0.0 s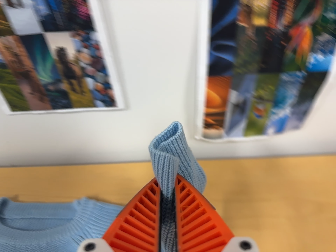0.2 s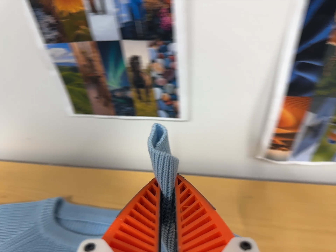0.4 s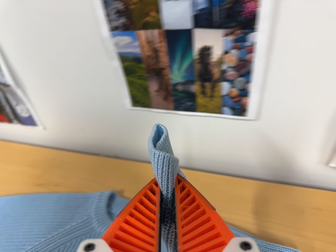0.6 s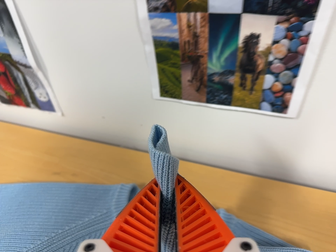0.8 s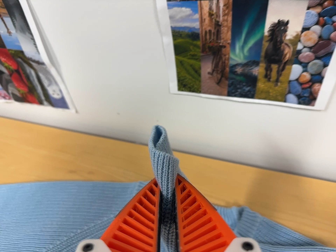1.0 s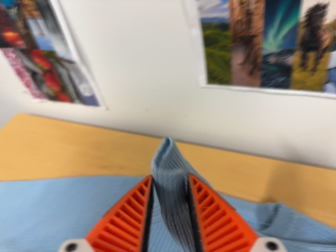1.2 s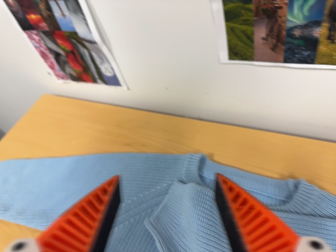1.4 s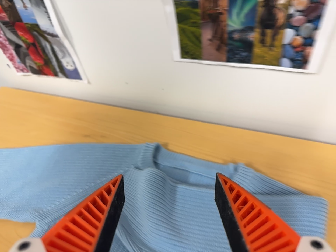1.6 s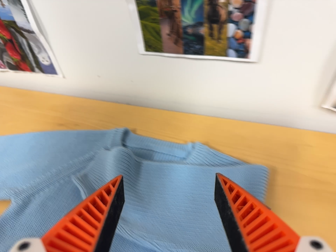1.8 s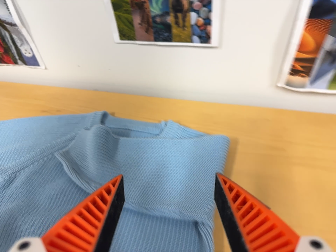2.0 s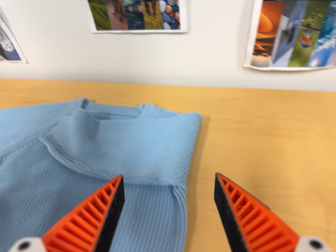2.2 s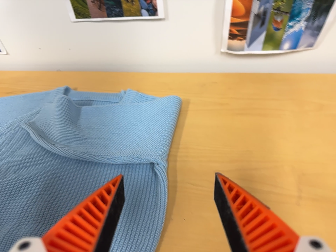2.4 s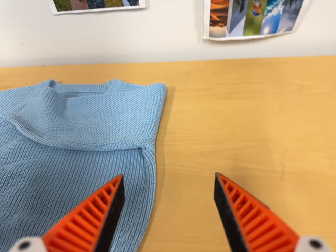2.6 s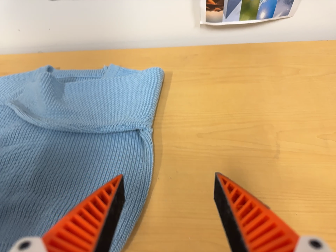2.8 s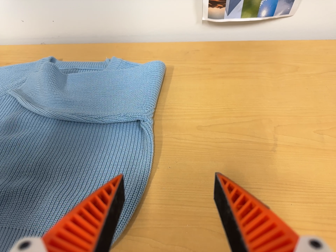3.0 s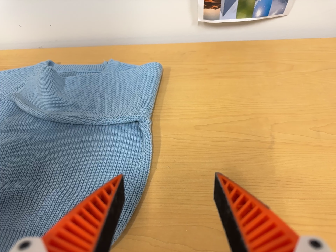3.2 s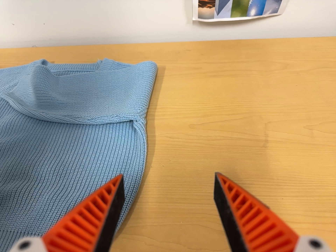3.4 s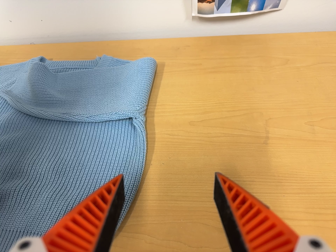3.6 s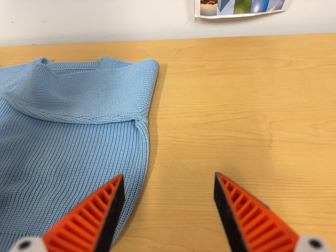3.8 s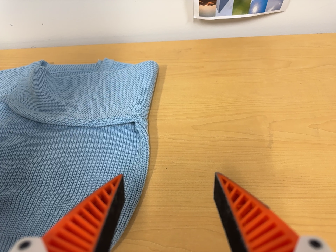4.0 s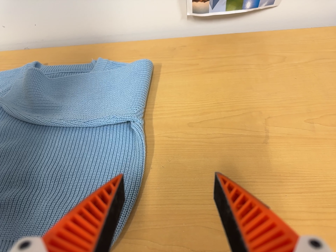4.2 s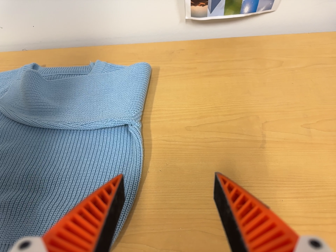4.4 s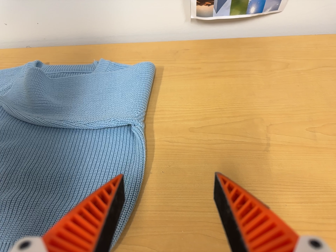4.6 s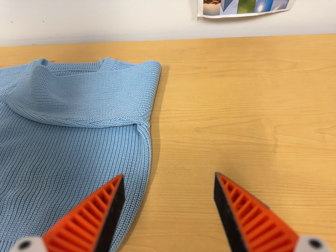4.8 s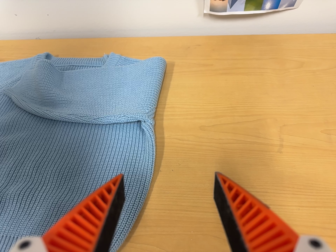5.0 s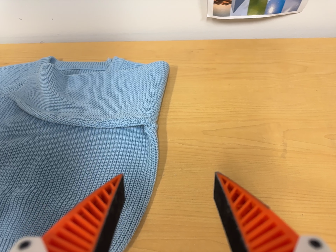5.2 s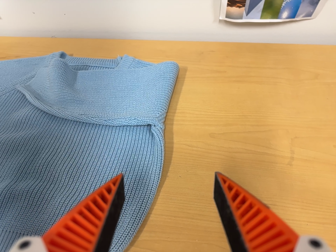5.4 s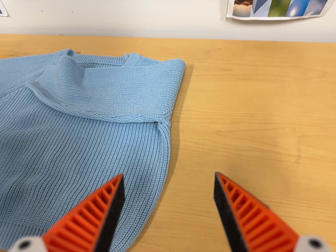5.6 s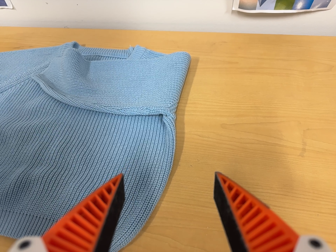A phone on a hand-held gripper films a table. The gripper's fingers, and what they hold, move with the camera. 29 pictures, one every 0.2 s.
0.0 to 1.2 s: The camera pans to its left by about 25 degrees. It travels to its left and forward, about 18 cm, so close, fixed things drift to the right. Its aim tips toward the bottom of its view by about 10 degrees, and the scene shifts upward. It rolls about its line of sight by about 10 degrees, and the scene rotates clockwise.
1.2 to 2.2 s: The camera pans to its right by about 20 degrees. It travels toward the bottom of its view, backward and to its right, about 28 cm, so close, fixed things drift upward.
2.2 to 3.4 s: The camera travels toward the bottom of its view, about 6 cm, so close, fixed things drift upward.
3.4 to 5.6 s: The camera shifts only a little, or ends up much as it began.
The film runs forward here.
